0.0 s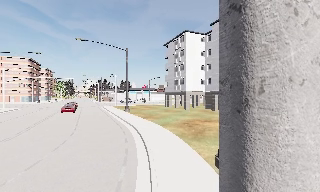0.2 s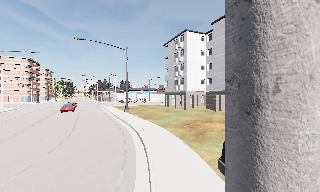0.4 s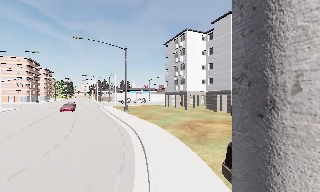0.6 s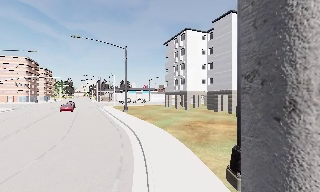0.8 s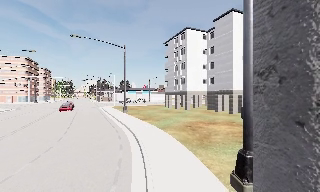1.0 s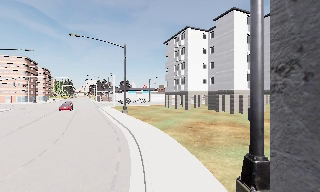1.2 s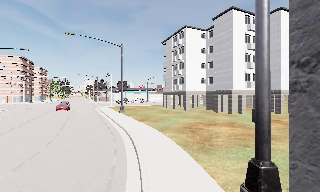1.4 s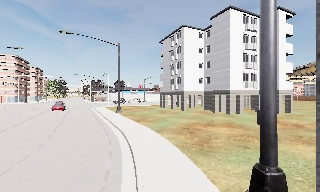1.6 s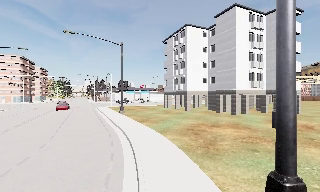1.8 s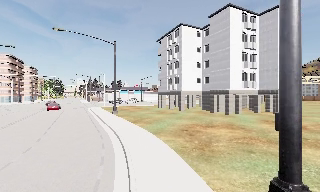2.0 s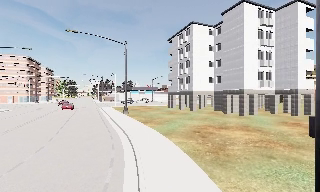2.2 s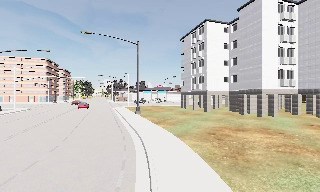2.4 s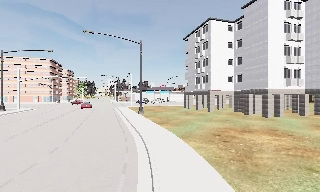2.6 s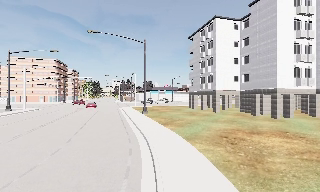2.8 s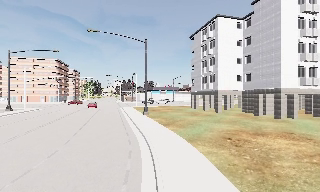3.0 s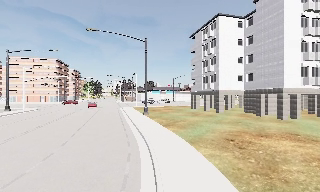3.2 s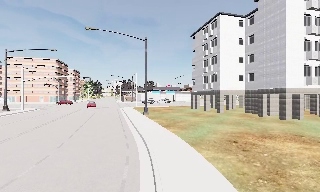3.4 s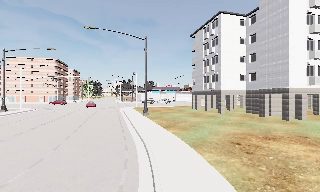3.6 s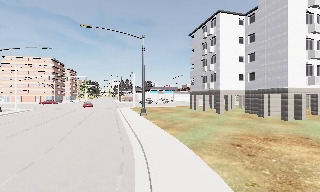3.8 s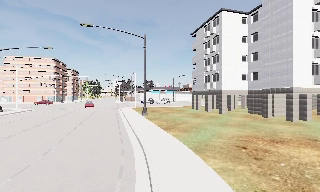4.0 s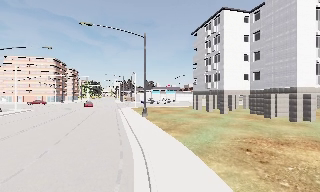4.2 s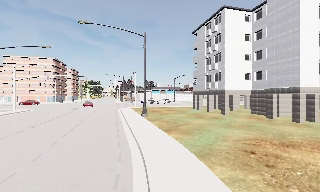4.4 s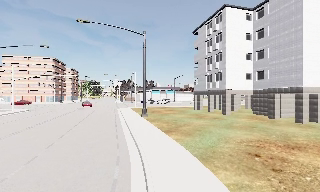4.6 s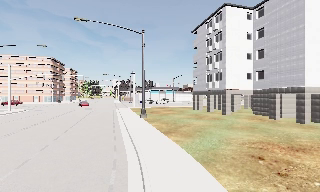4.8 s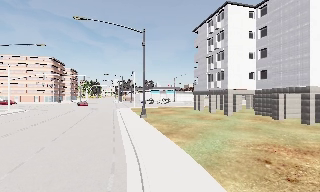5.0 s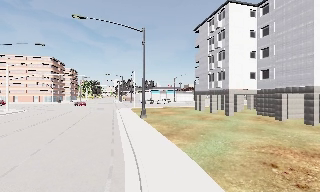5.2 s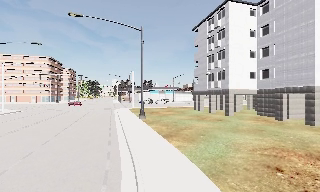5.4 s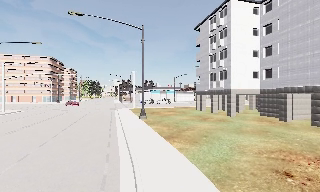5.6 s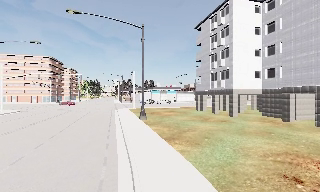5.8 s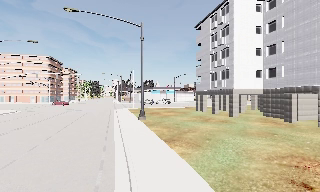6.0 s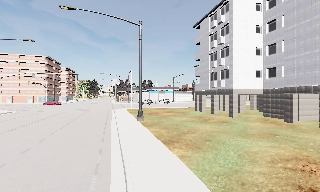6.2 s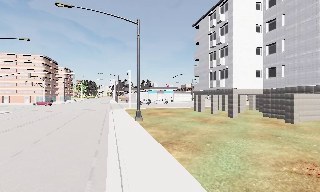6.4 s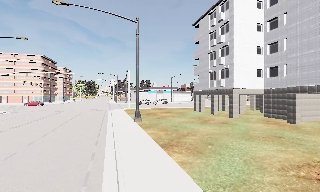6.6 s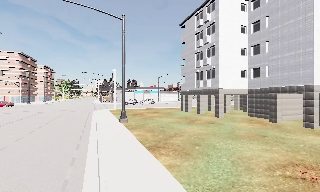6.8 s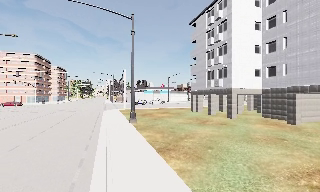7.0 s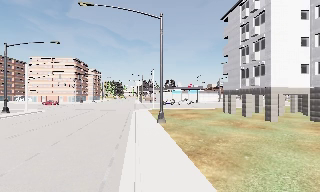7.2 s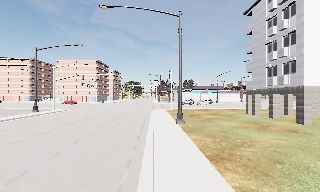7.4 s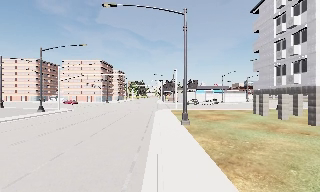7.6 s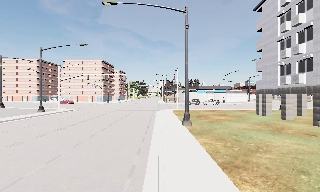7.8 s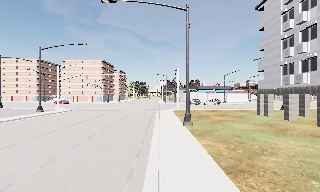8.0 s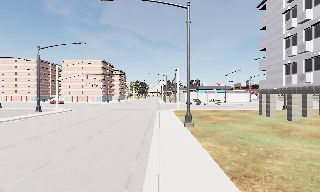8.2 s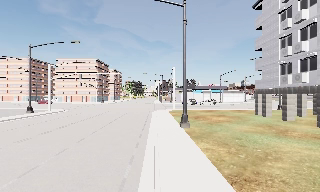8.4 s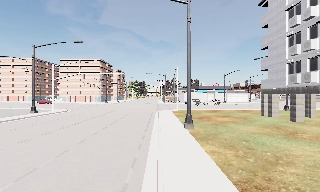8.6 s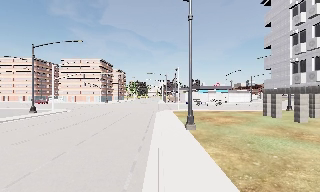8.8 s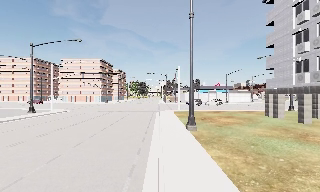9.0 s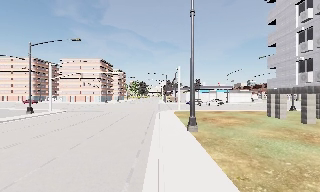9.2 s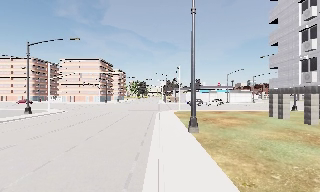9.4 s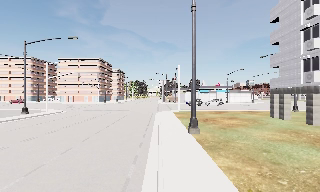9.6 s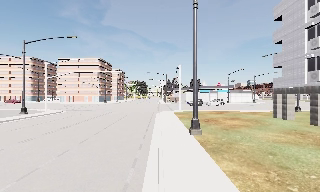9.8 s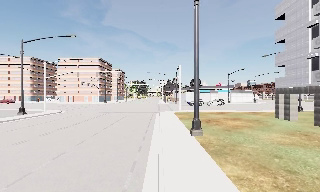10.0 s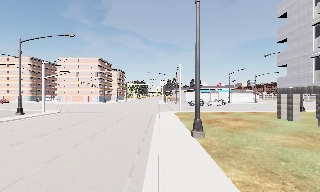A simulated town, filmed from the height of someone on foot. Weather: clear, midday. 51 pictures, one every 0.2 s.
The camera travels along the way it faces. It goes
forward.
0.0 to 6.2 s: The camera travels forward, about 10 m, so what stands in front looms larger.
6.2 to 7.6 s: The camera swings to its left by about 15 degrees, and the scene slides to the right. It travels forward, about 2.5 m, so what stands in front looms larger.
7.6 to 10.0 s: The camera travels forward, about 4 m, so what stands in front looms larger.
The film runs forward here.
